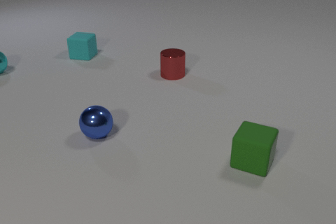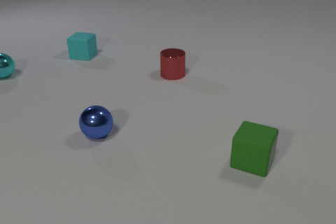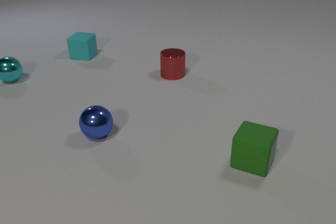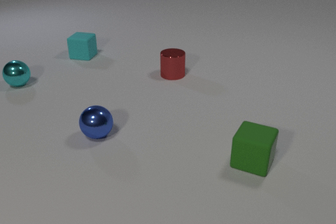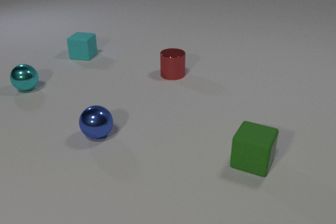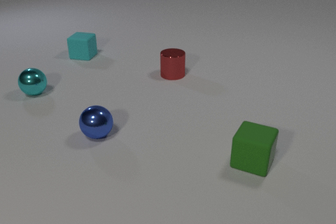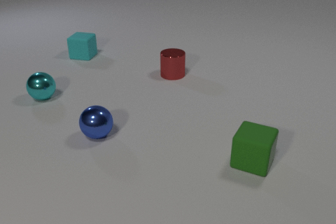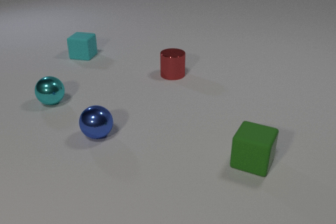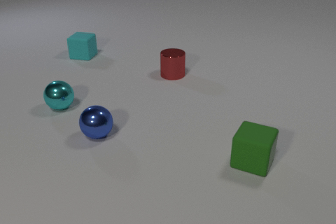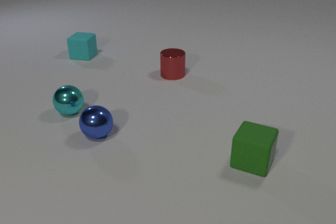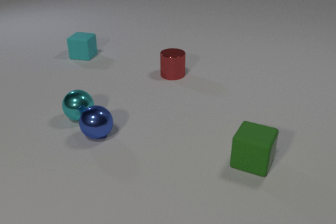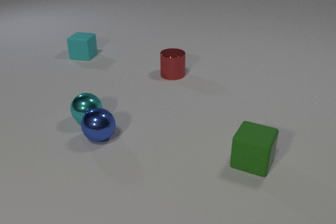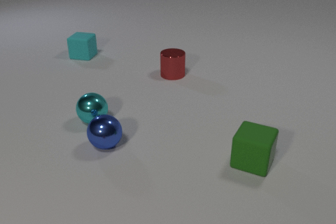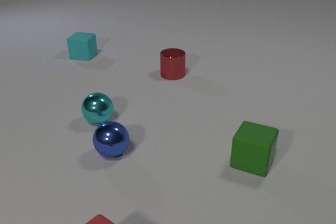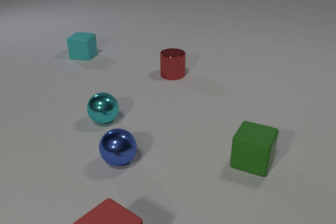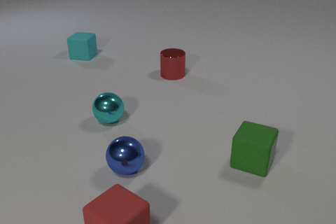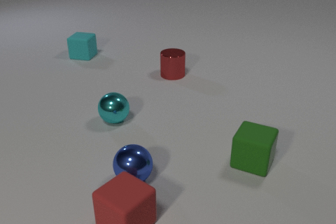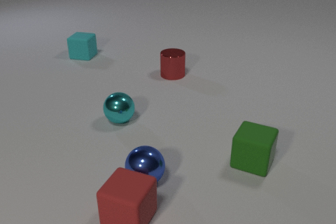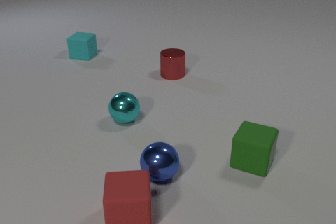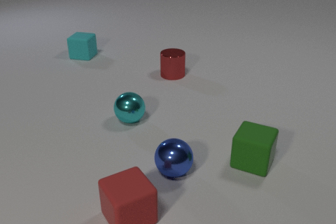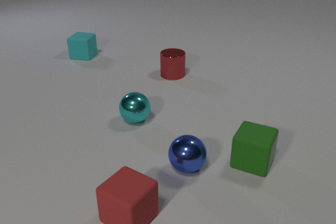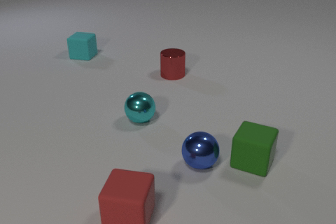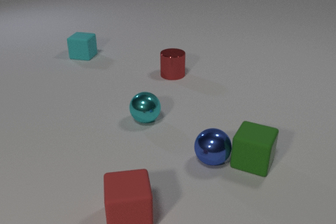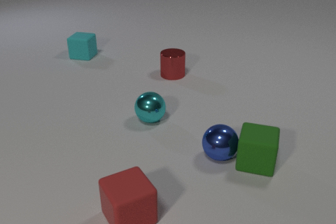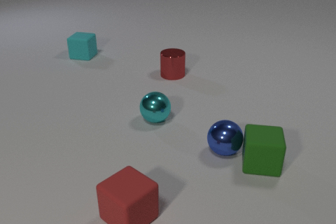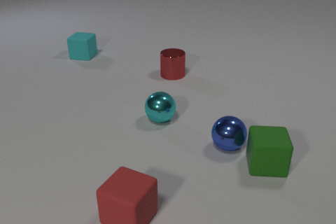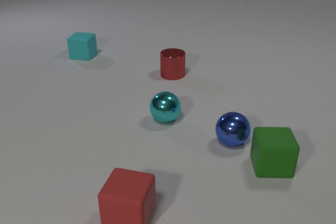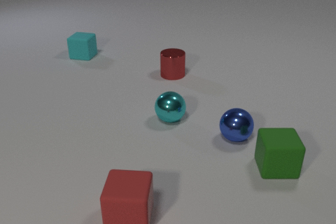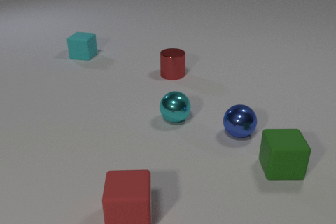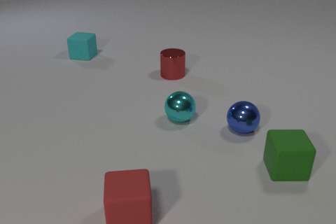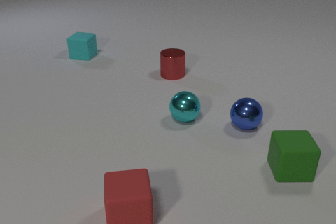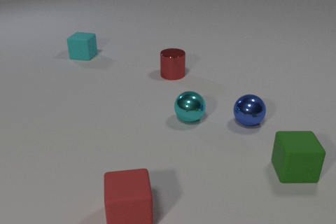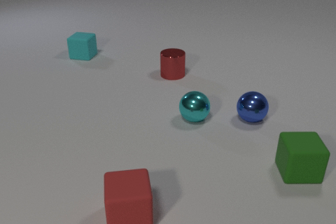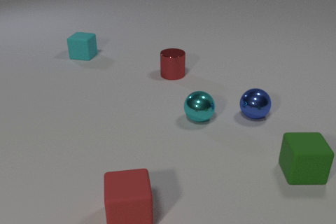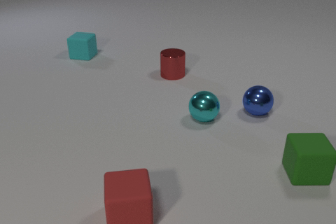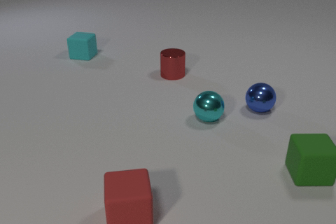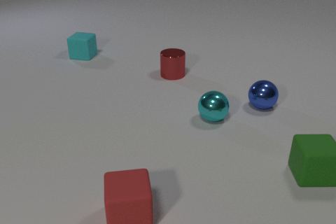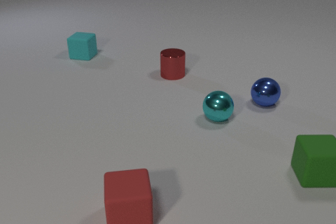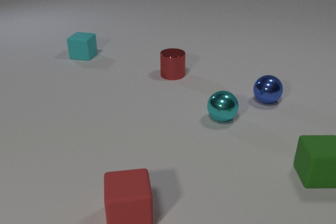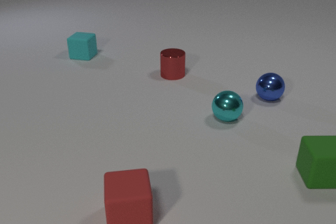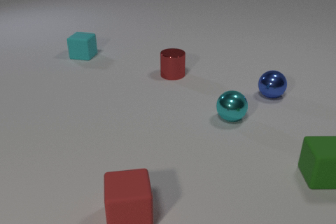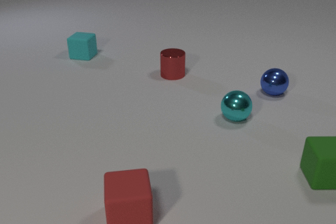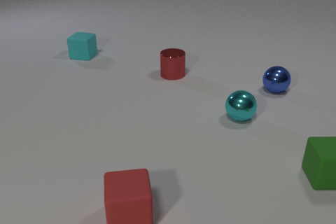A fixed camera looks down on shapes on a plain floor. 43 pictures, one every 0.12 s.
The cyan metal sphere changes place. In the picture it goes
to the right.
The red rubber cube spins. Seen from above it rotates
counterclockwise.
0.00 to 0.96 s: The cyan metal sphere rolls toward the camera and to the right.
0.96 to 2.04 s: The cyan metal sphere rolls to the right and toward the camera. The blue metal sphere rolls toward the camera and to the right. The red rubber cube comes in at the bottom edge, slides away from the camera and to the right. The cyan metal sphere and the blue metal sphere collide. The blue metal sphere and the red rubber cube collide.
2.04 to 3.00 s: The cyan metal sphere rolls to the right. The blue metal sphere rolls to the right and away from the camera. The red rubber cube spins counterclockwise seen from above by about 180 degrees, its near face sliding to the right. The green rubber cube slides to the right, spins so that its near face slides to the right, counterclockwise seen from above. The blue metal sphere and the green rubber cube collide.
3.00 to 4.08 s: The cyan metal sphere rolls to the right. The blue metal sphere rolls away from the camera. The red rubber cube spins so that its near face slides to the right, counterclockwise seen from above. The green rubber cube slides to the right.
4.08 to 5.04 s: The cyan metal sphere rolls to the right. The blue metal sphere rolls away from the camera. The green rubber cube slides to the right.
What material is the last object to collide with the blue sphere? rubber.
How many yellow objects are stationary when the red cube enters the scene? 0.
How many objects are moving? 4.
